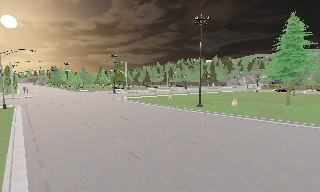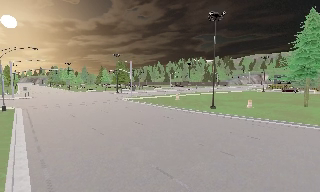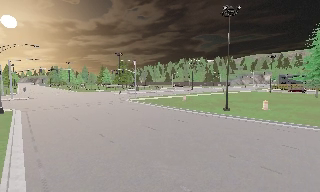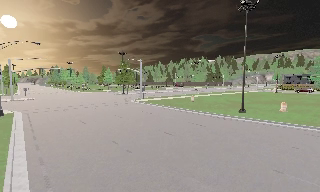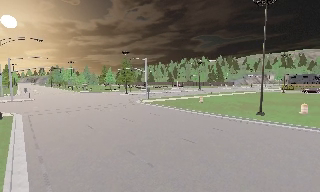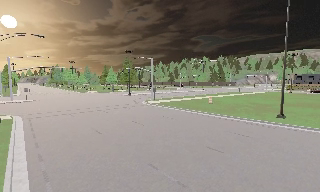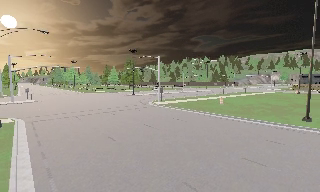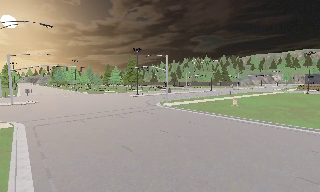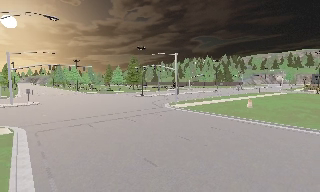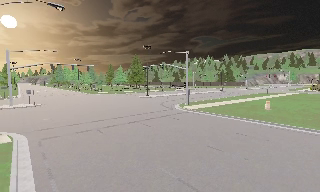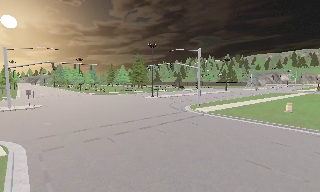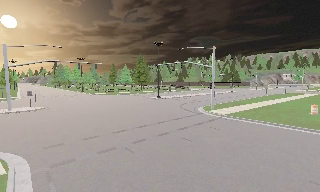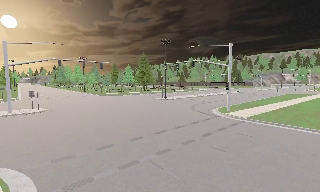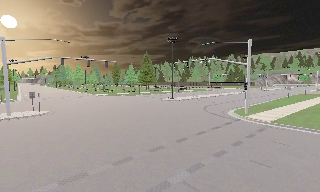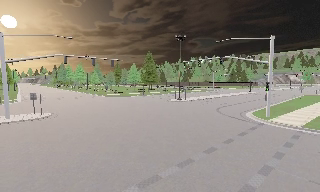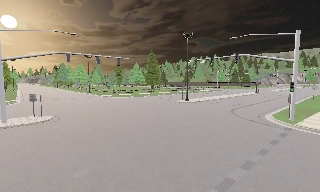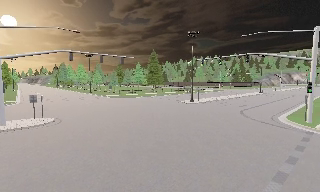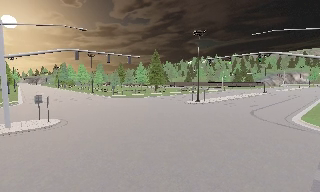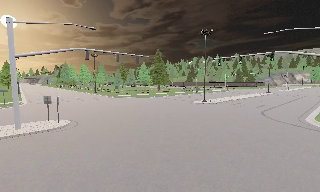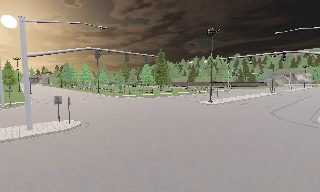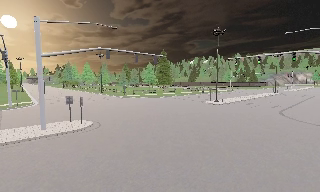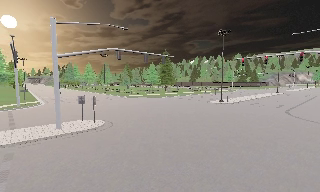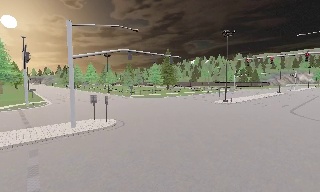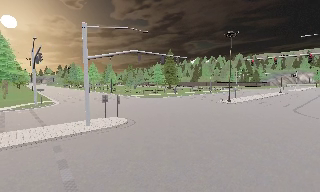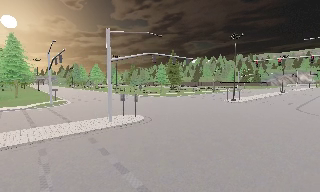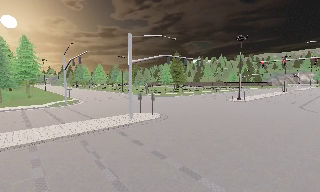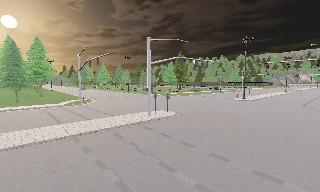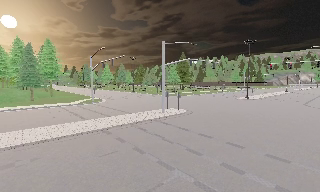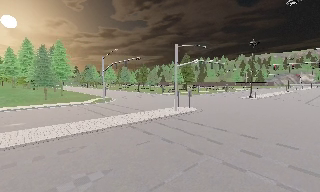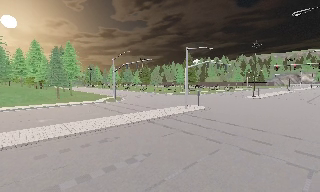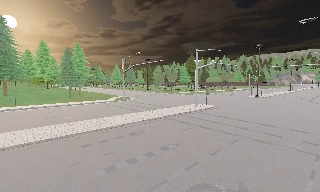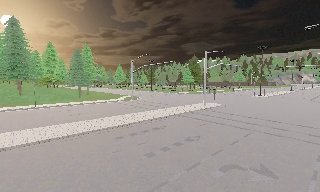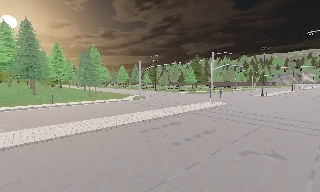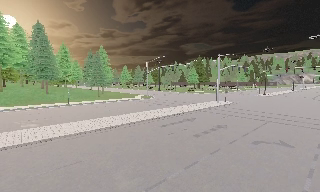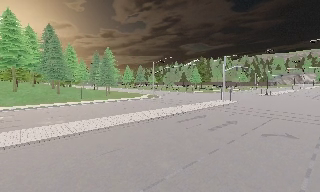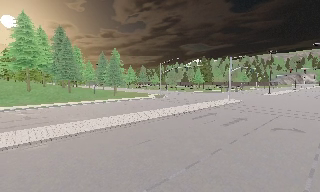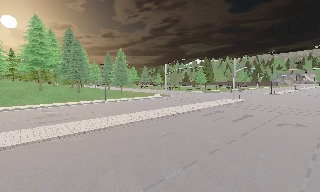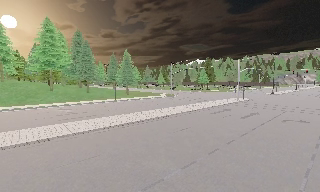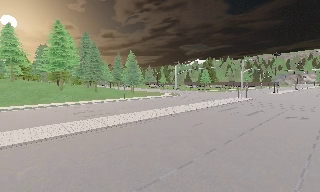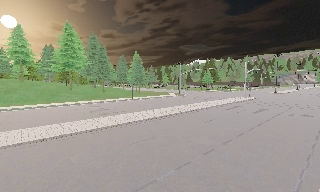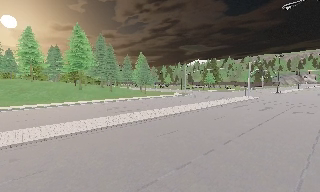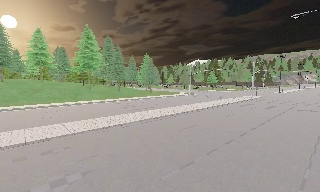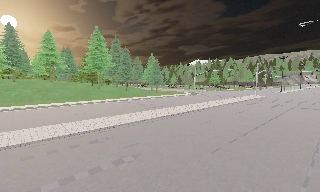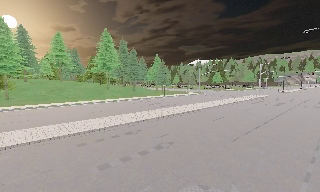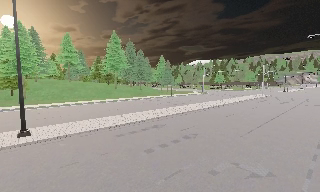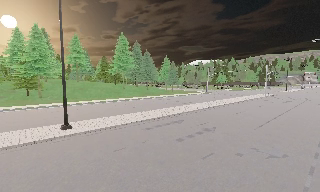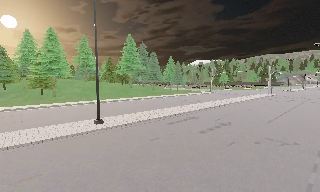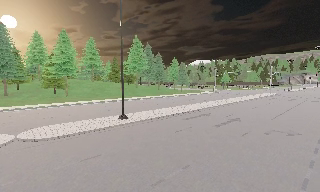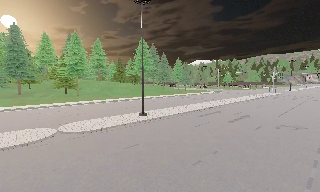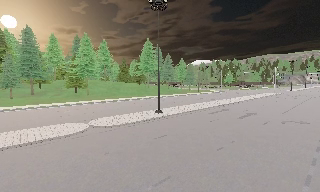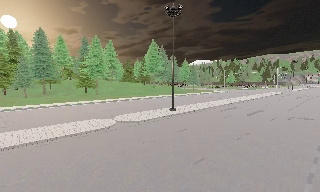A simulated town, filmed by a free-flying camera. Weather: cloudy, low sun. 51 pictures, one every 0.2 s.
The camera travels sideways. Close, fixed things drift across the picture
to the right.
0.0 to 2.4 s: The camera travels forward and to its left, about 25 m, so what stands in front looms larger.
2.4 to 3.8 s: The camera travels to its left and forward, about 10 m, so close, fixed things drift to the right. It loses speed.
3.8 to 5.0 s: The camera travels to its left and backward, about 8 m, so close, fixed things drift to the right. It gains speed.
5.0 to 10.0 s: The camera travels to its left and backward, about 55 m, so close, fixed things drift to the right.
The film runs backward here.
